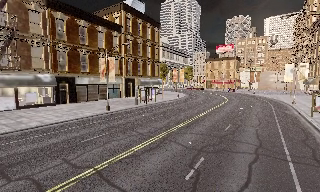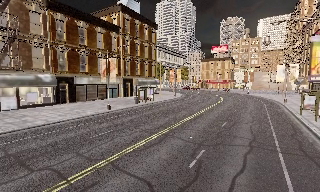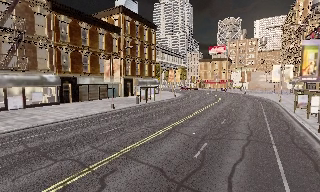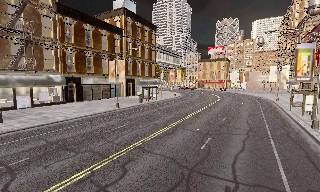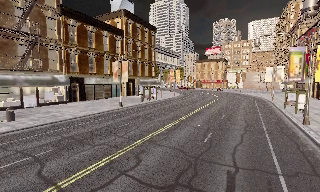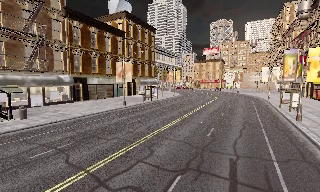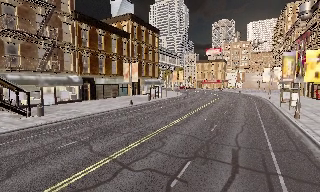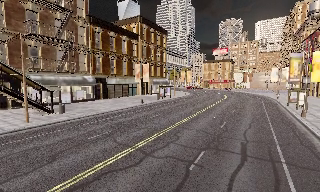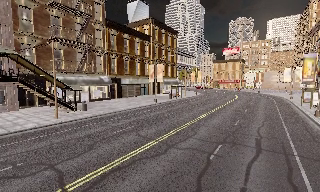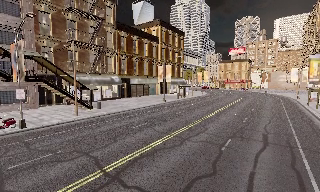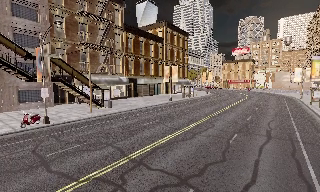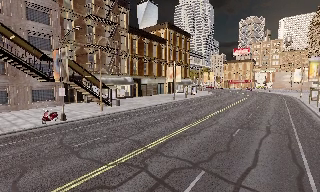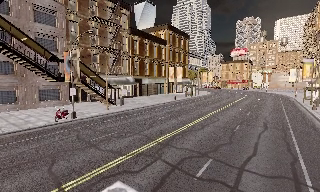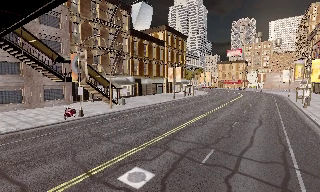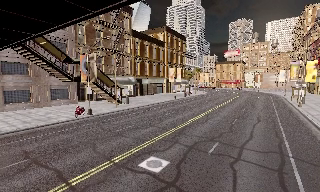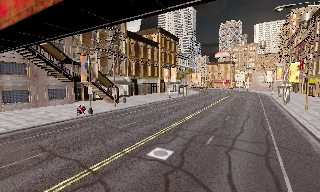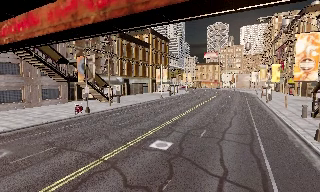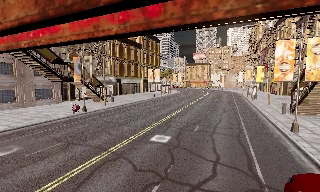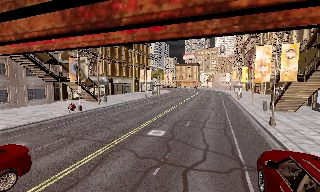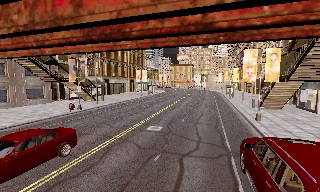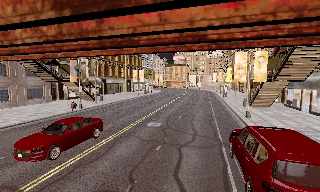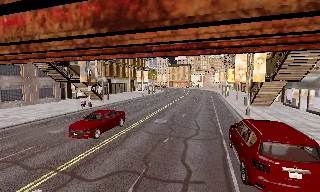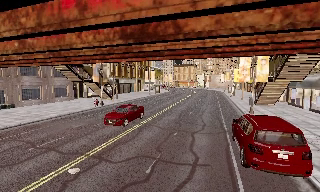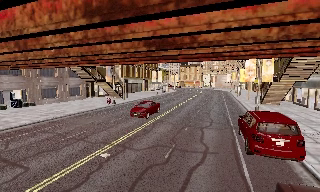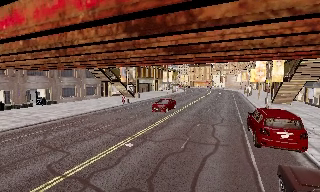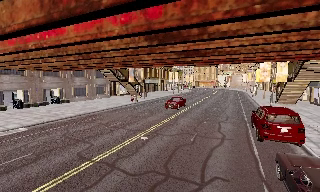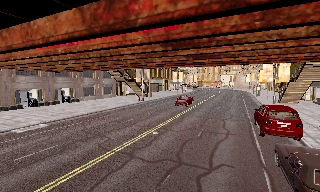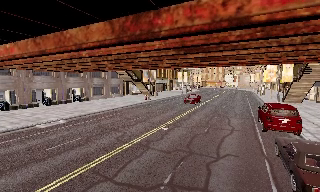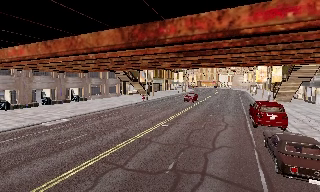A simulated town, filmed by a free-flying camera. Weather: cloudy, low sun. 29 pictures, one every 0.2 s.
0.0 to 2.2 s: The camera travels backward and to its left, about 13 m, so what stands in front gets smaller.
2.2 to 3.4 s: The camera pans to its right, which is clockwise from overhead, by about 15 degrees. It travels backward and to its left, about 7 m, so what stands in front gets smaller.
3.4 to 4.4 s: The camera travels backward, about 6 m, so what stands in front gets smaller.
4.4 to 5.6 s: The camera travels backward and to its left, about 7 m, so what stands in front gets smaller.
The film runs backward here.
